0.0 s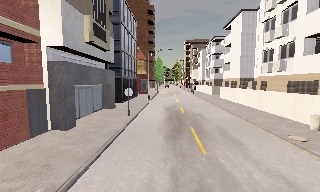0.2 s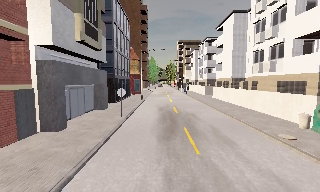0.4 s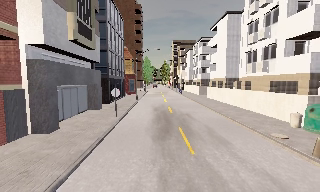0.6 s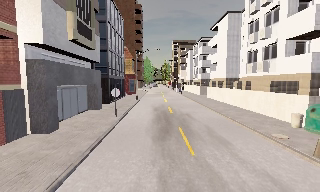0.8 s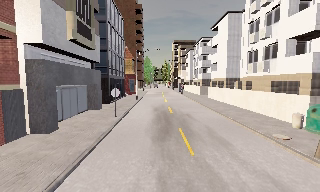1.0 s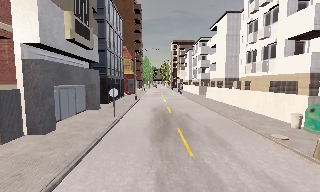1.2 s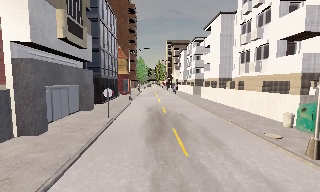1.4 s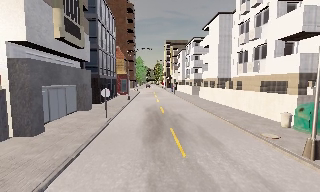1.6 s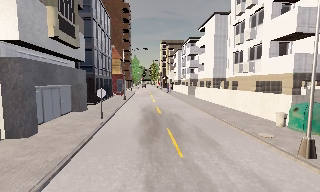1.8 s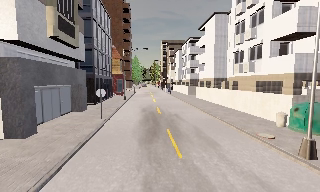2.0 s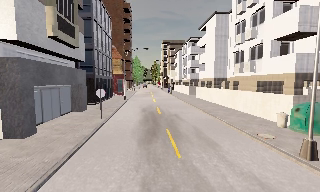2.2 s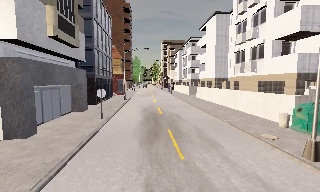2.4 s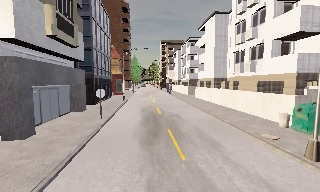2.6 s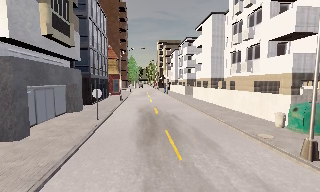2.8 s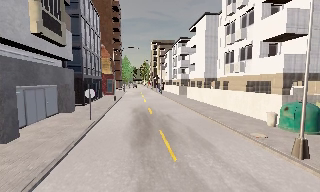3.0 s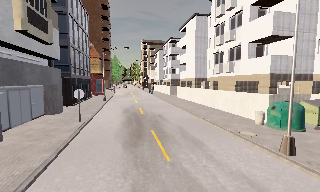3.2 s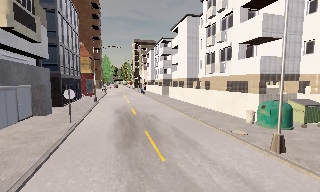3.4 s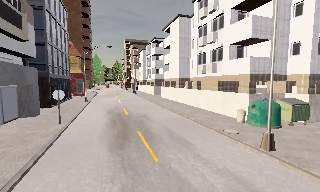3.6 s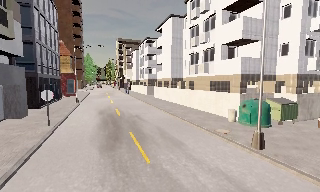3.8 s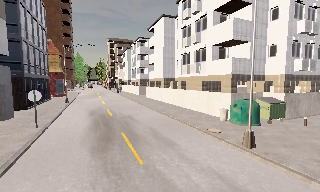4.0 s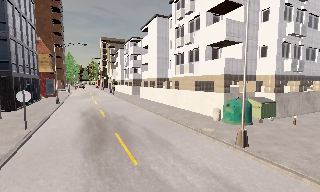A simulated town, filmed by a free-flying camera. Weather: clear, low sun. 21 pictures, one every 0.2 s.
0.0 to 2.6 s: The camera travels forward, about 0.5 m, so what stands in front looms larger.
2.6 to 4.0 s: The camera swings to its right by about 20 degrees, and the scene slides to the left.
The film runs backward here.
